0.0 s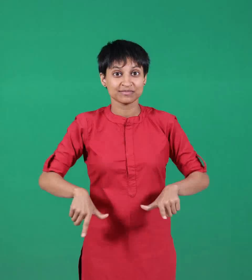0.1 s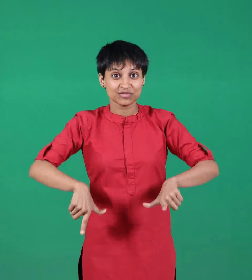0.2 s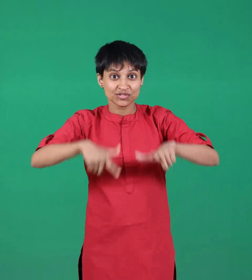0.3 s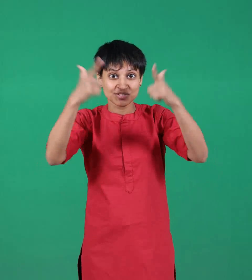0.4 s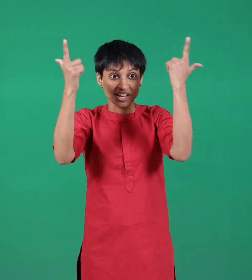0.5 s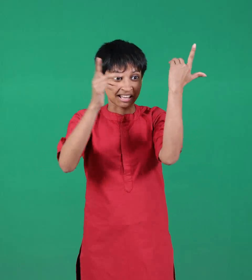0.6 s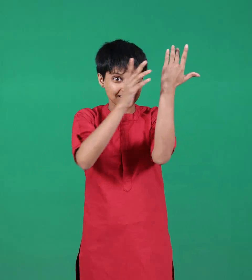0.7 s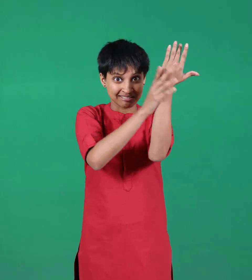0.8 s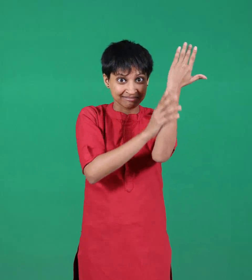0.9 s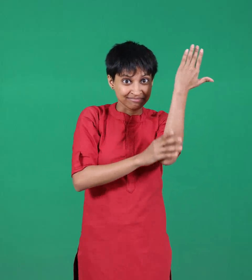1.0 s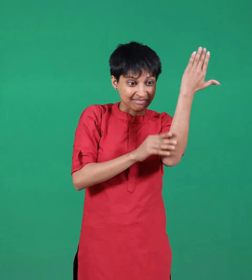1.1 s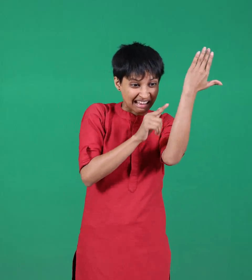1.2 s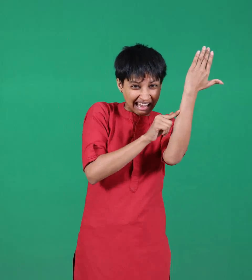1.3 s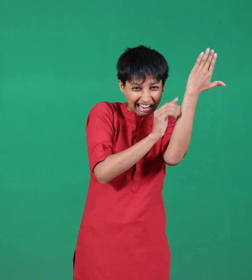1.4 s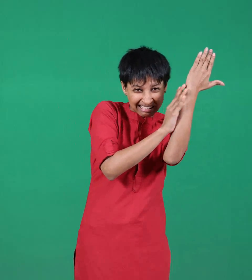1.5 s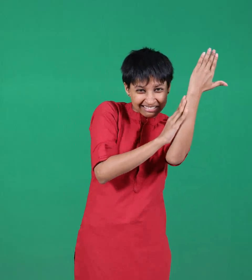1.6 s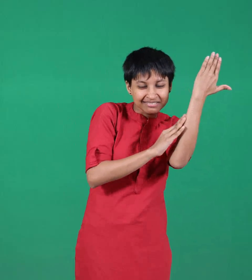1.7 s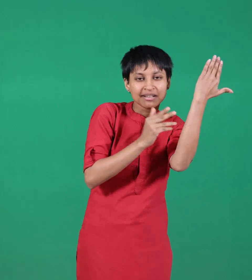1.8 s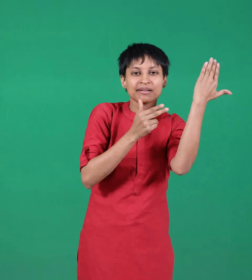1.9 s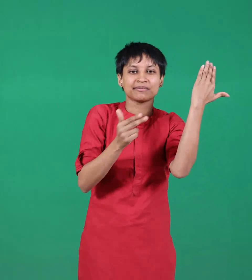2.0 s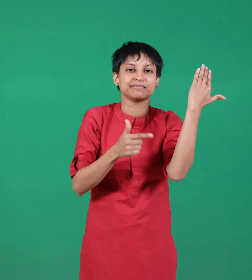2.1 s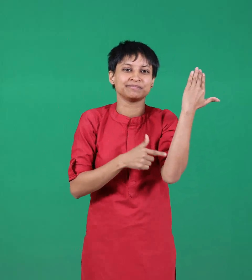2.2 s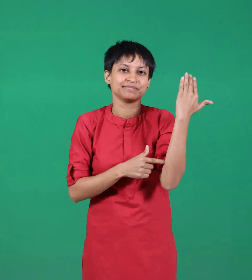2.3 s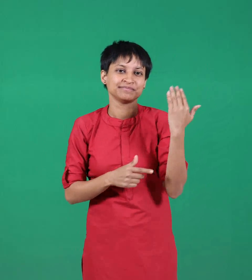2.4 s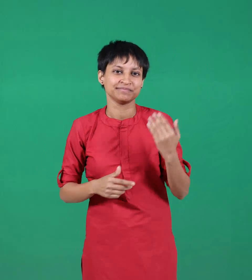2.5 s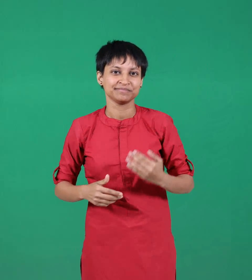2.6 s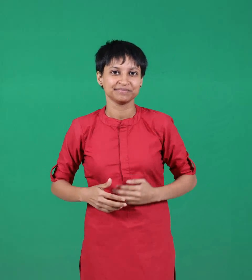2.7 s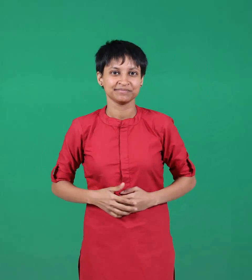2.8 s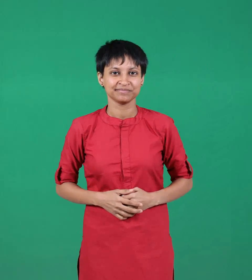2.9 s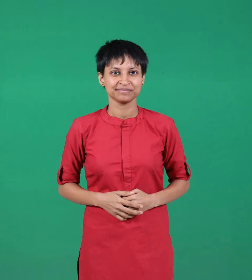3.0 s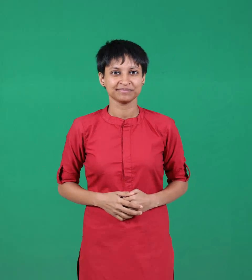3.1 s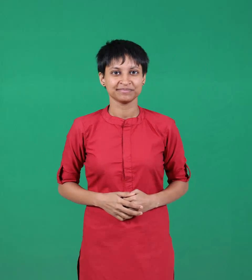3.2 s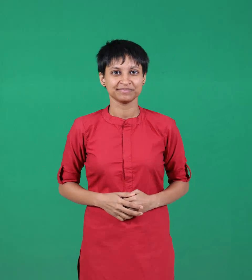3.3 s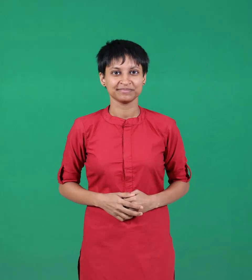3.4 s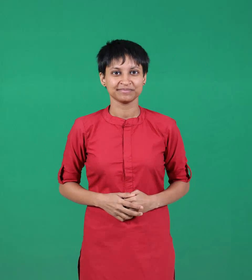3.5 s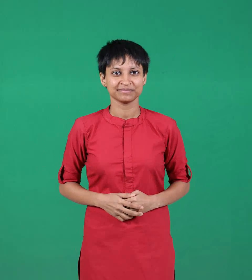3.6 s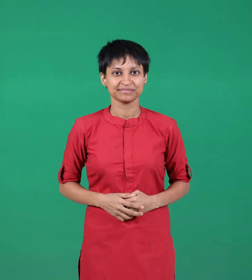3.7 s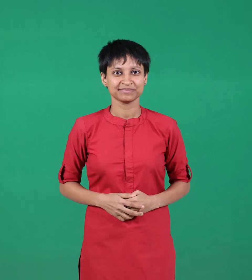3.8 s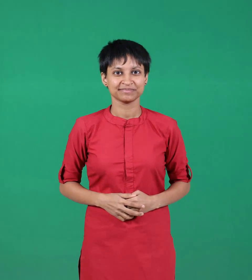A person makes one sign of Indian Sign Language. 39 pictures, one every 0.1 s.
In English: bark
